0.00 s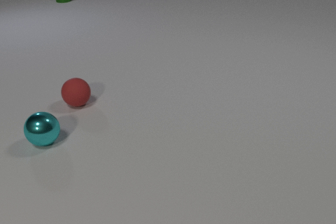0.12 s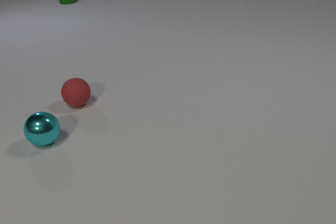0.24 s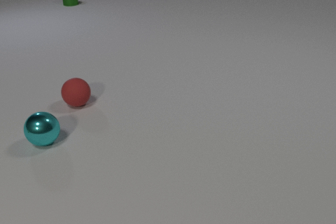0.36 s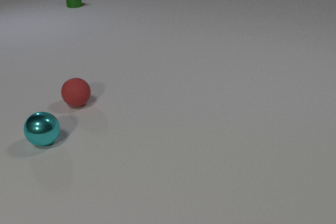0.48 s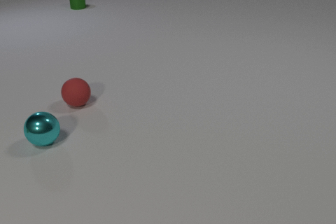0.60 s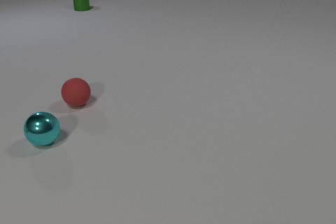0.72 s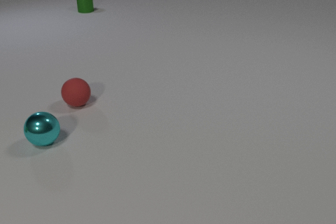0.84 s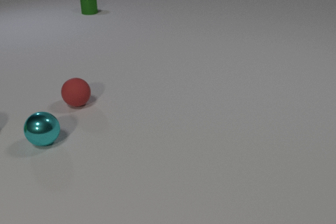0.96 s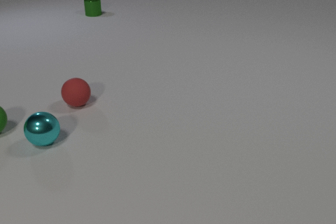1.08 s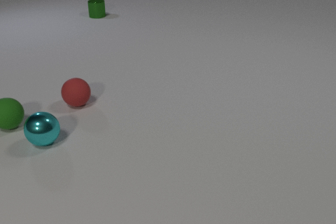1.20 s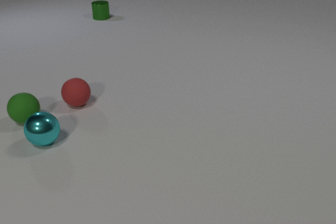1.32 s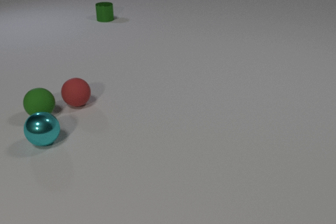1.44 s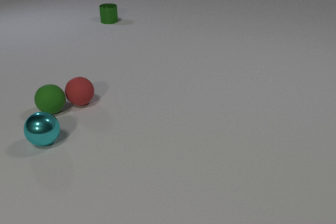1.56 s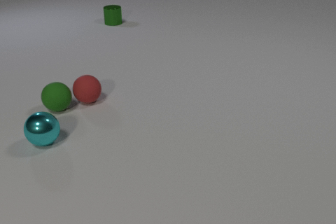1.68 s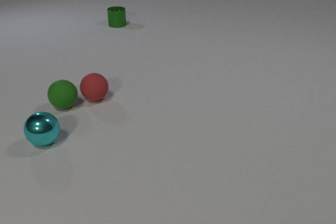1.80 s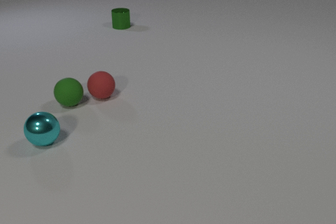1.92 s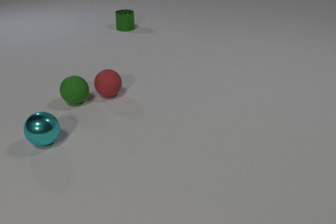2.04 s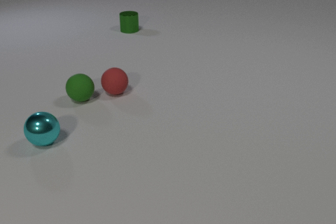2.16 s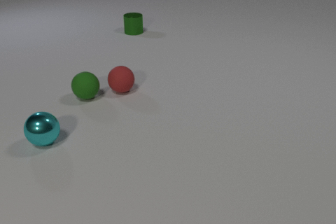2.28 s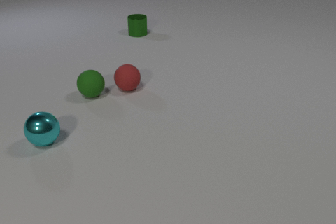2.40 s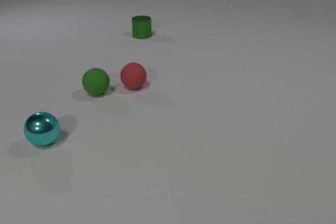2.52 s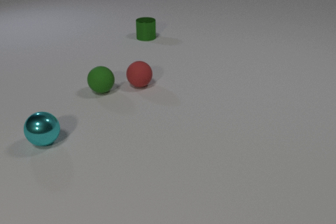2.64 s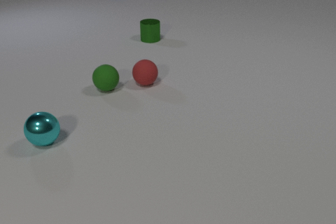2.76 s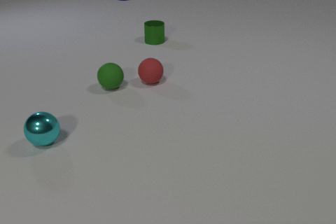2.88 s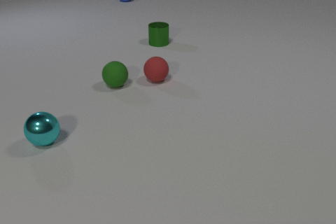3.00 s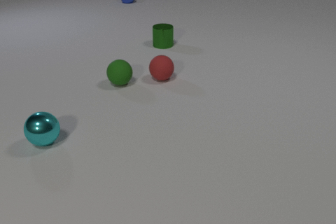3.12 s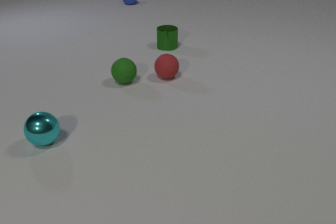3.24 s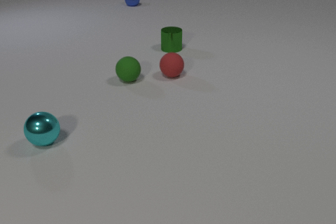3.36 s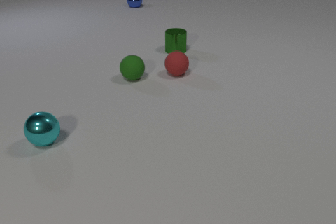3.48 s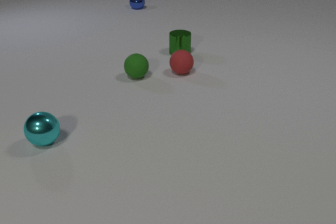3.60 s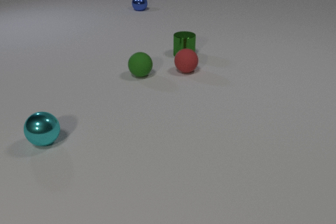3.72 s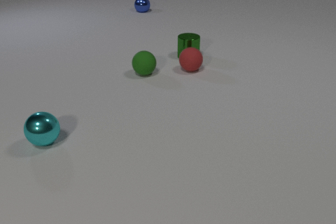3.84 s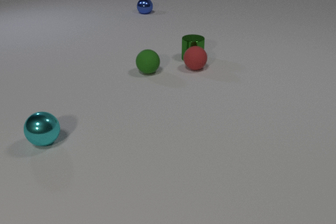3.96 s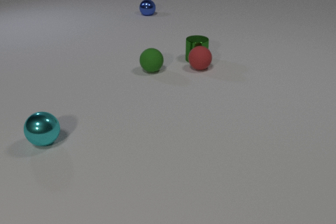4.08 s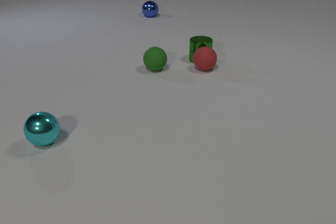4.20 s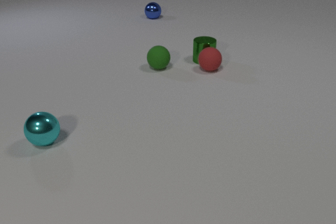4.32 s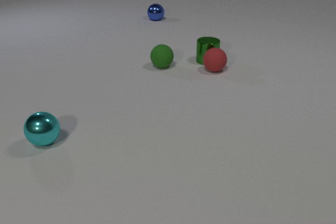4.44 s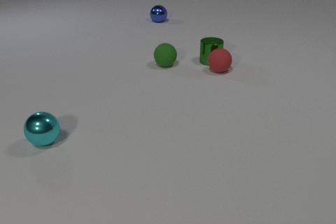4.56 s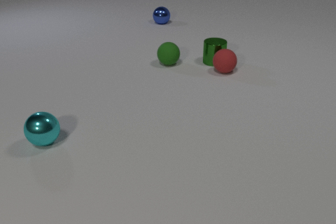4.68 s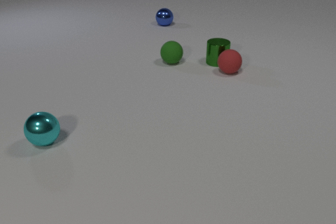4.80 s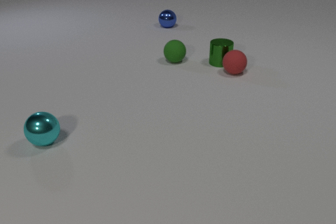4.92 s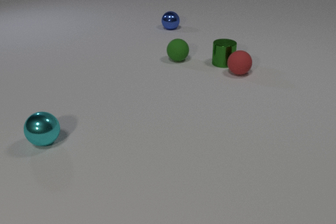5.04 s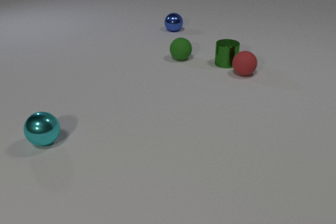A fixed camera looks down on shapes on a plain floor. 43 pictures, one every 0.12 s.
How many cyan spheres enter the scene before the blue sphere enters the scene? 0.
What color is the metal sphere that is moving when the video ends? blue.
What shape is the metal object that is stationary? sphere.
0.00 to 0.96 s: The green rubber sphere comes in at the left edge. The green metal cylinder slides toward the camera and to the right.
0.96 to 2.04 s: The green rubber sphere rolls to the right and away from the camera. The red rubber sphere rolls to the right and away from the camera. The green metal cylinder slides toward the camera and to the right. The green rubber sphere and the red rubber sphere collide.
2.04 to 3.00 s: The green rubber sphere rolls to the right and away from the camera. The red rubber sphere rolls to the right and away from the camera. The blue metal sphere comes in at the top edge, rolls toward the camera. The green metal cylinder slides toward the camera and to the right.
3.00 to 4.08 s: The green rubber sphere rolls to the right and away from the camera. The red rubber sphere rolls to the right and away from the camera. The blue metal sphere rolls toward the camera and to the right. The green metal cylinder slides toward the camera and to the right. The red rubber sphere and the green metal cylinder collide.
4.08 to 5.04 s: The green rubber sphere rolls away from the camera and to the right. The red rubber sphere rolls to the right. The blue metal sphere rolls toward the camera and to the right. The green metal cylinder slides to the right.
